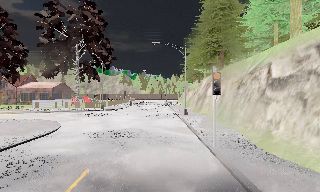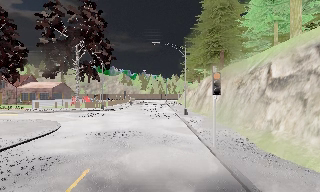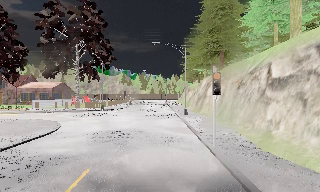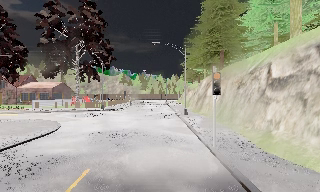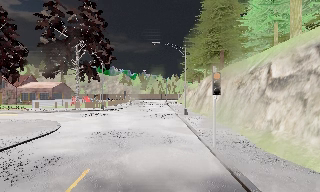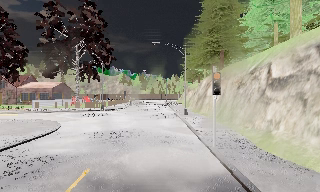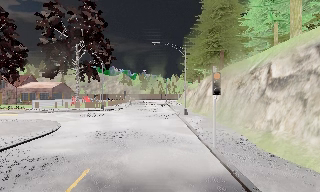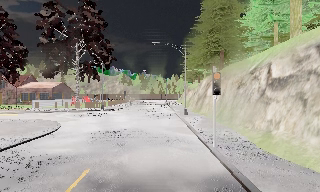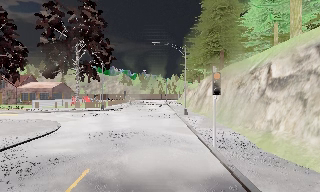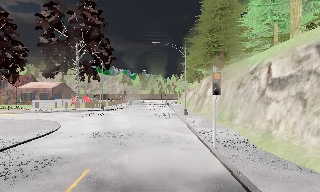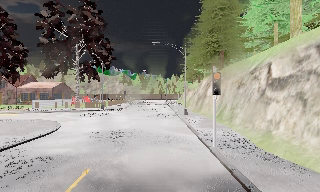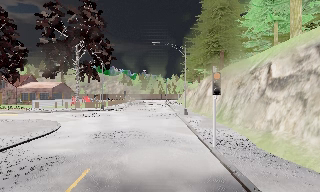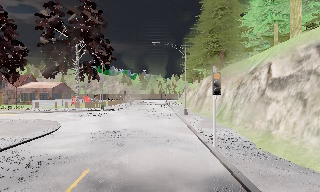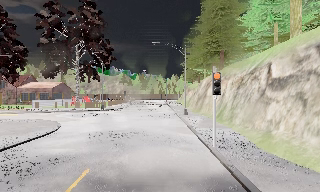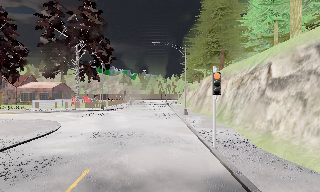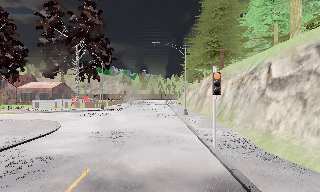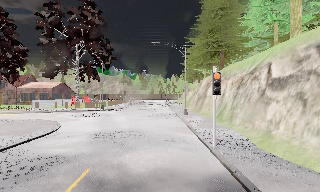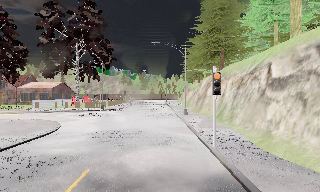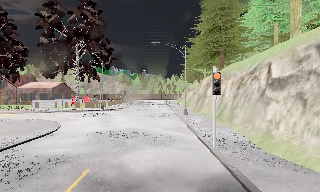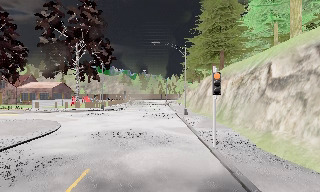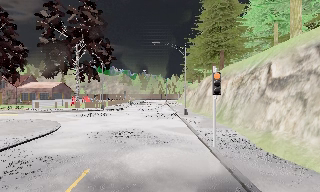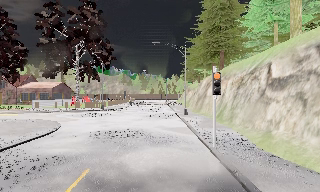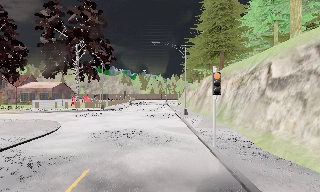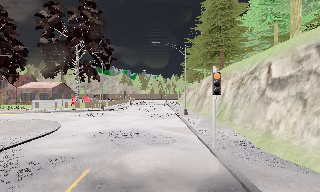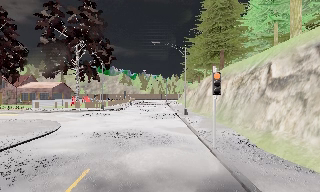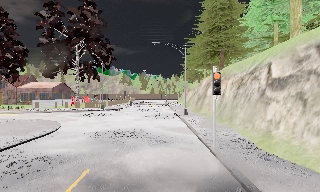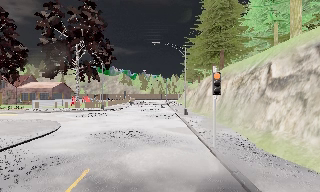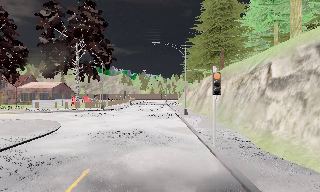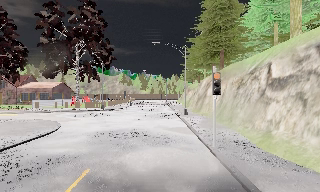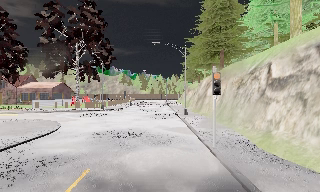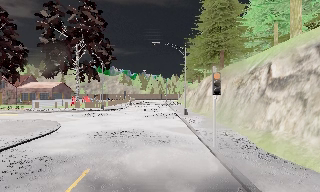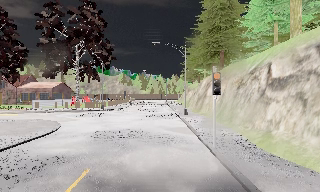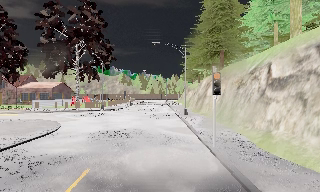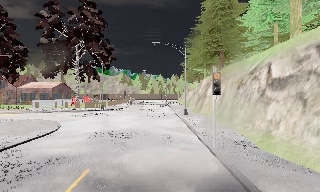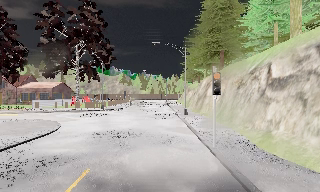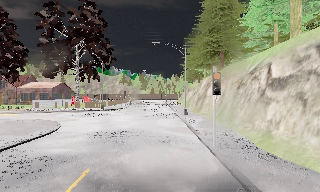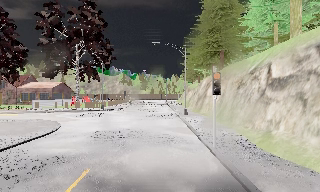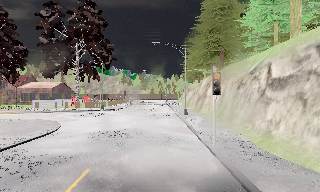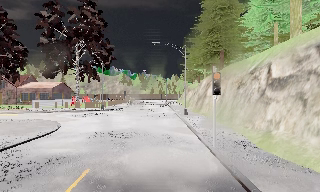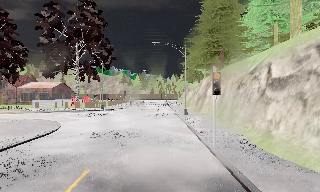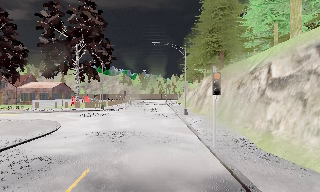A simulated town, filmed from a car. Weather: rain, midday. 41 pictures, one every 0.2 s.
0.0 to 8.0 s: The camera keeps its place and its aim.
The film runs backward here.
